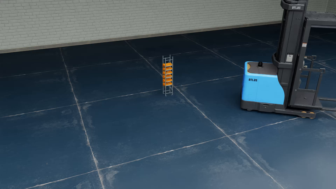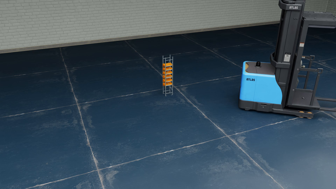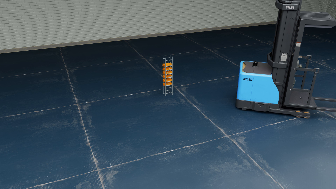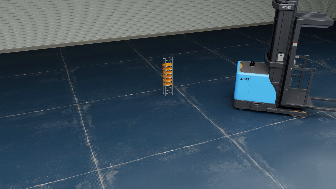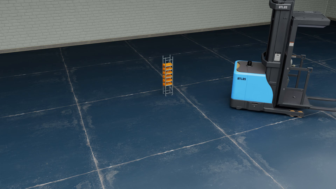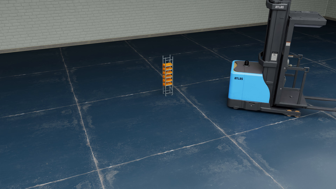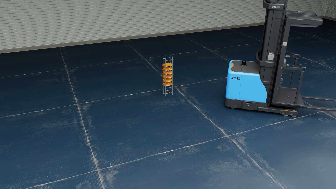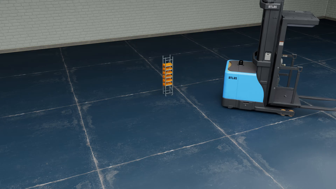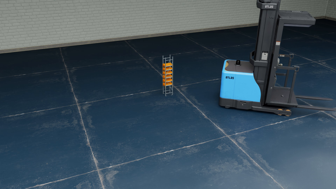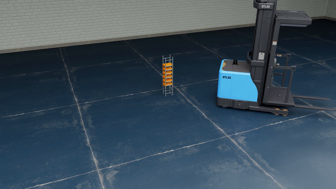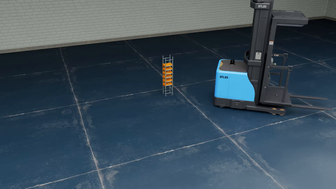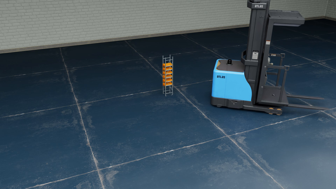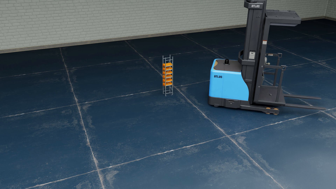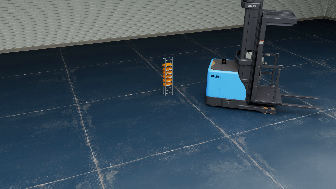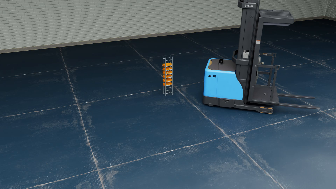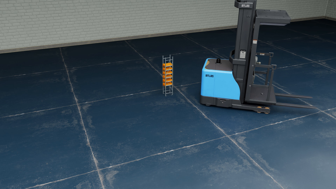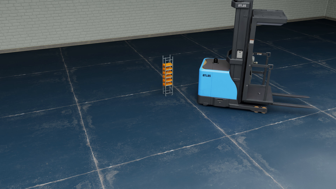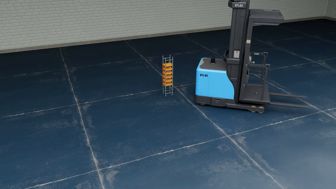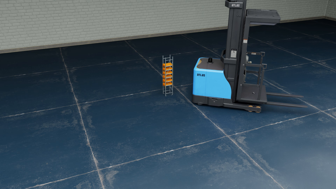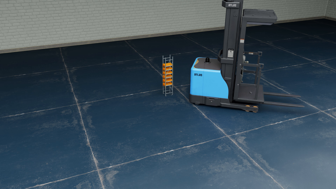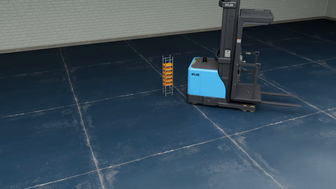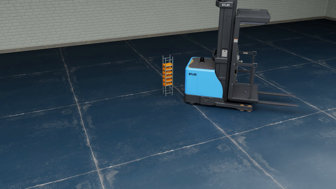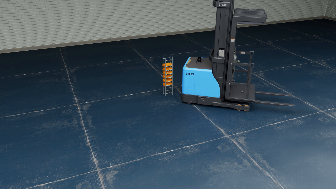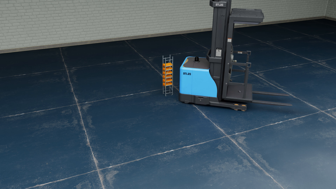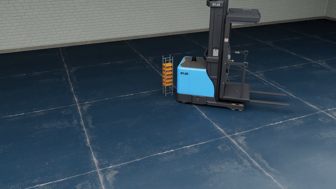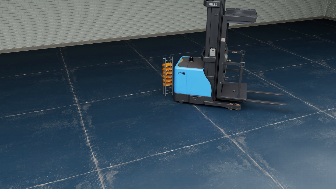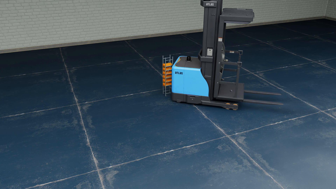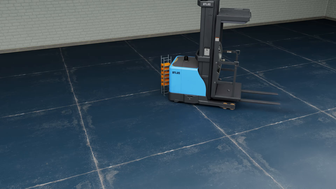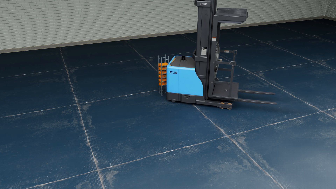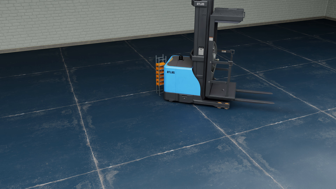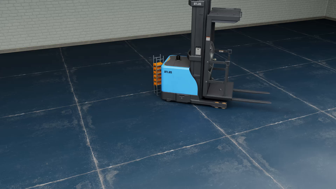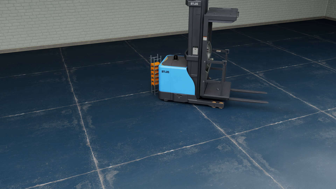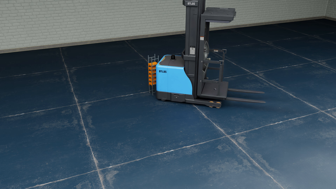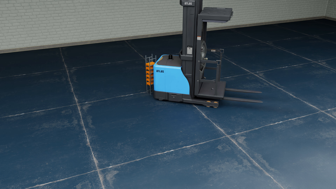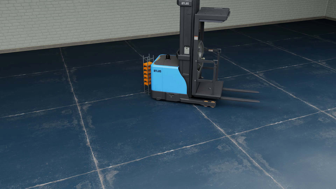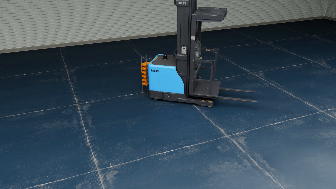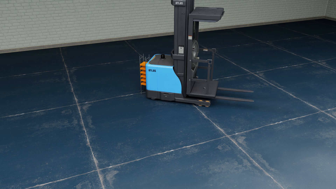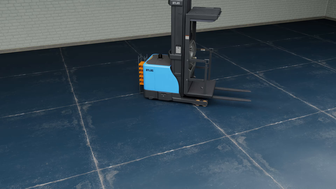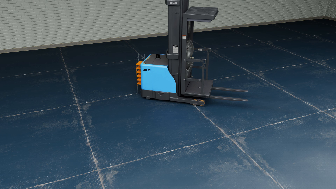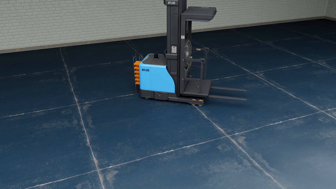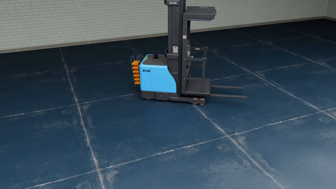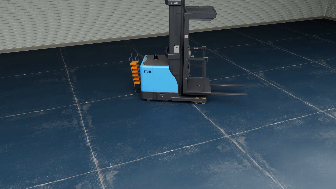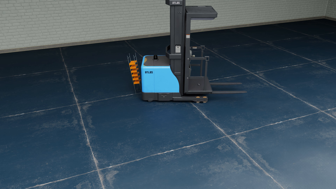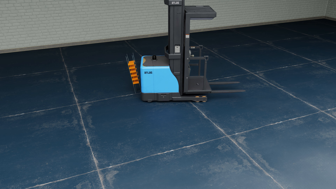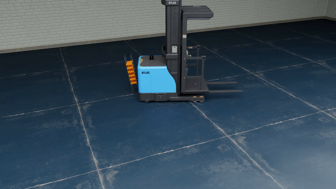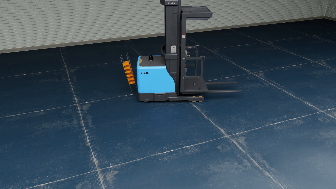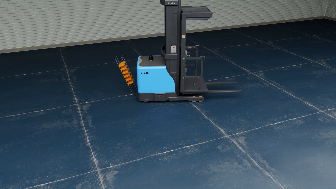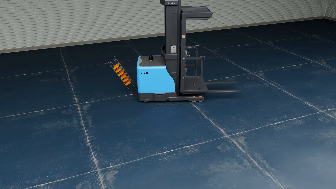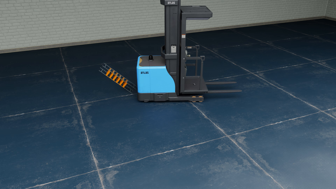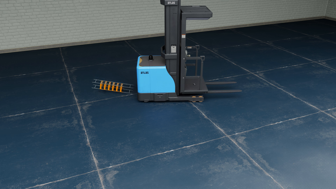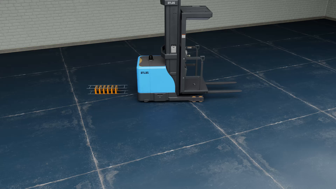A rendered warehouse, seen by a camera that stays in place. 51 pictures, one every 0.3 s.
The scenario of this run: A forklift runs into an object in its way.
